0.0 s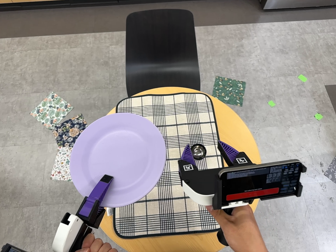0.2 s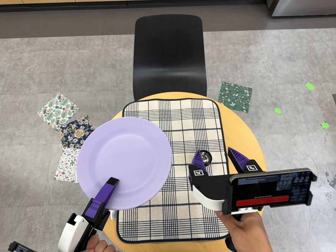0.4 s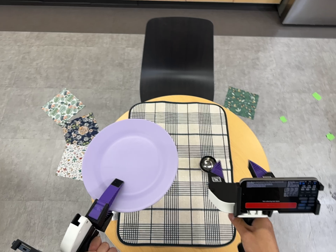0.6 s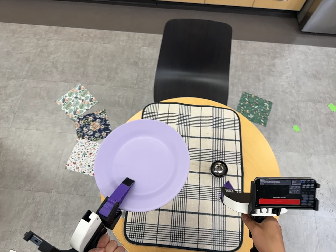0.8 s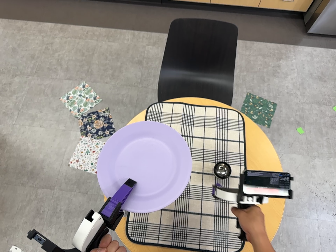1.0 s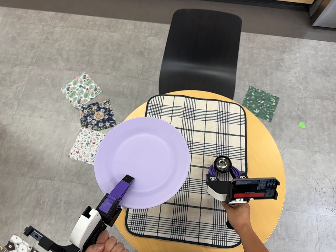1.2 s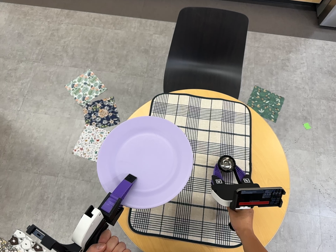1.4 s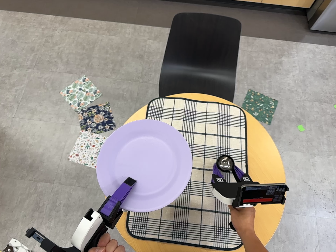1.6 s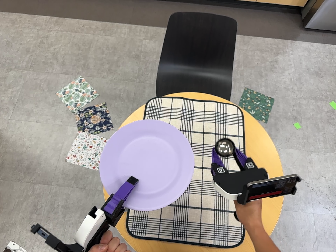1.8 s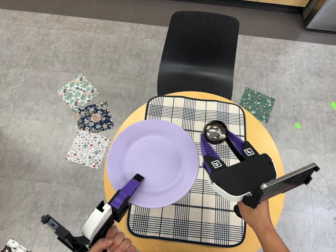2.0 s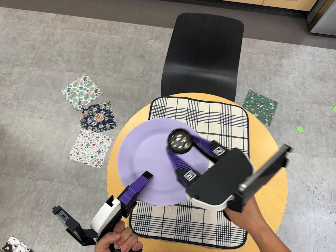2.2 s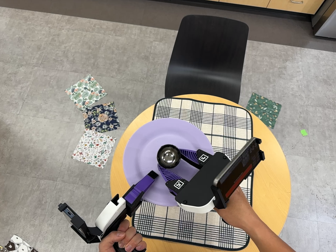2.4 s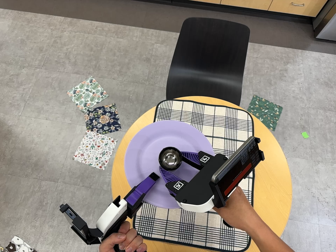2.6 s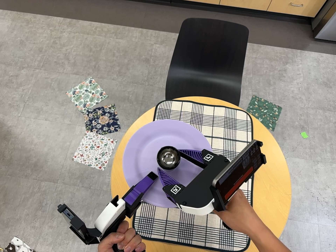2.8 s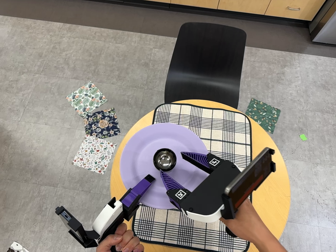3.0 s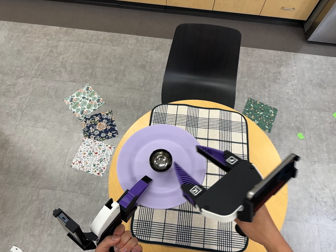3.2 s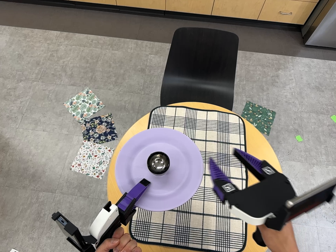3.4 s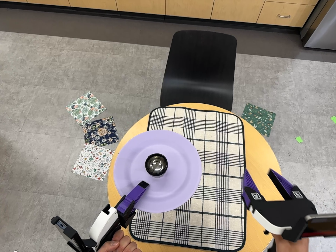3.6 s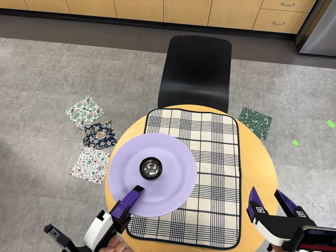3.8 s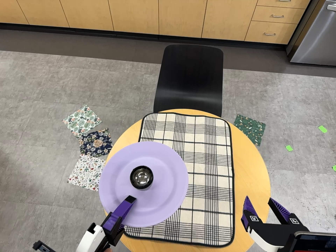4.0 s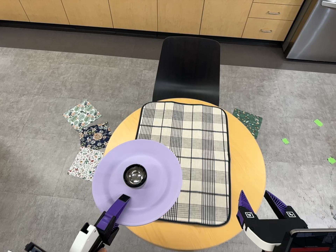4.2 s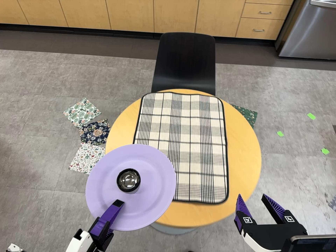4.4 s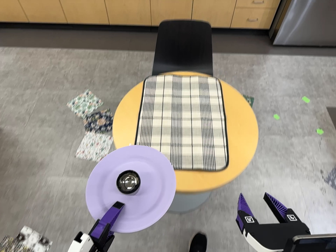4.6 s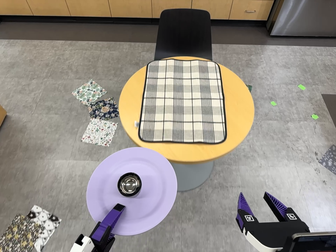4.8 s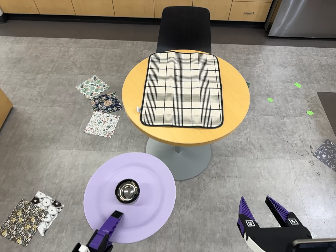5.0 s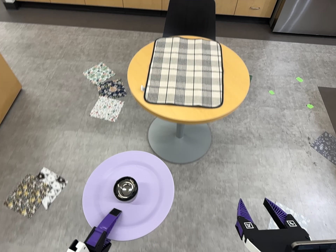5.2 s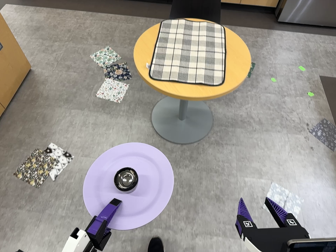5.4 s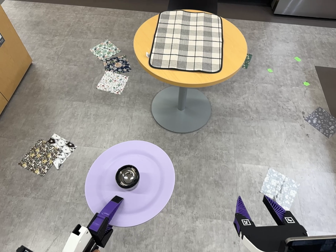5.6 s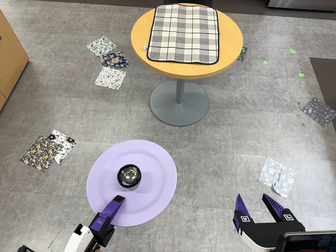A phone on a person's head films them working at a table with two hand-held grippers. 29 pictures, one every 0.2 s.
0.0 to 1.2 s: The camera travels to its left, about 7 cm, so close, fixed things drift to the right. It rolls about its line of sight by about 10 degrees, and the scene rotates clockwise.
1.2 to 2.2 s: The camera shifts only a little, or ends up much as it began.
2.2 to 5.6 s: The camera travels toward the bottom of its view and backward, about 120 cm, so close, fixed things drift upward. Its aim tips toward the top of its view by about 10 degrees.
The film runs backward here.
